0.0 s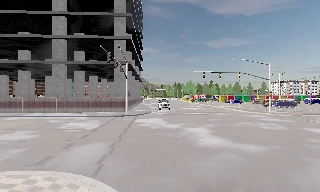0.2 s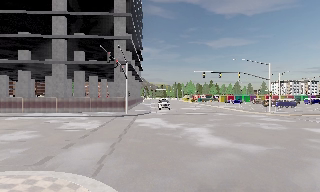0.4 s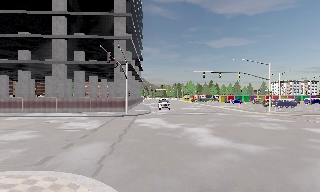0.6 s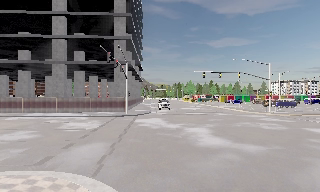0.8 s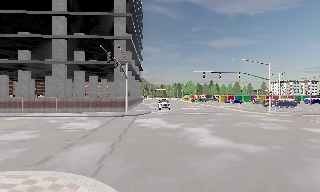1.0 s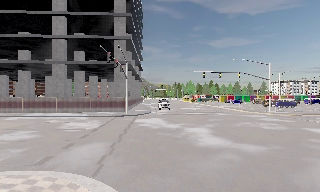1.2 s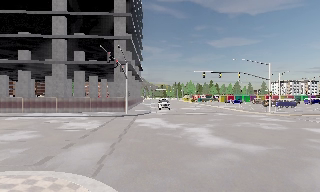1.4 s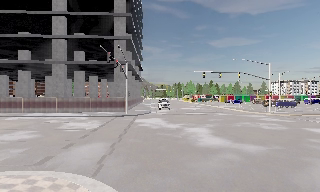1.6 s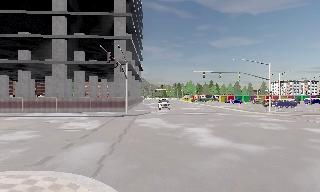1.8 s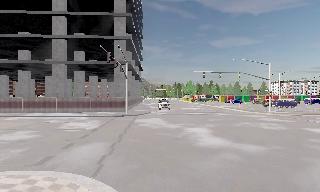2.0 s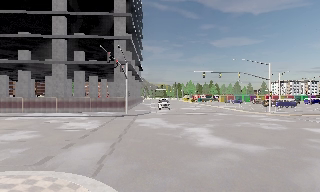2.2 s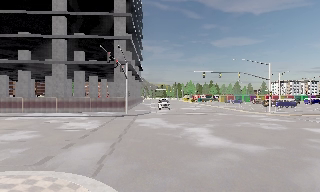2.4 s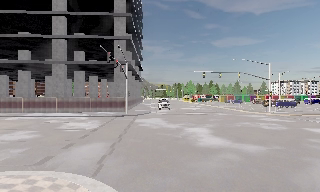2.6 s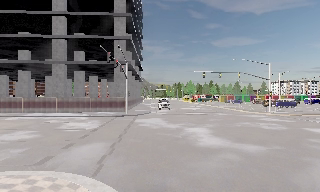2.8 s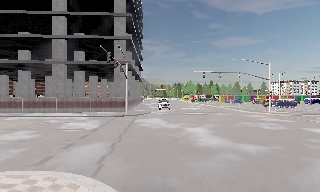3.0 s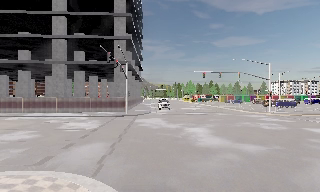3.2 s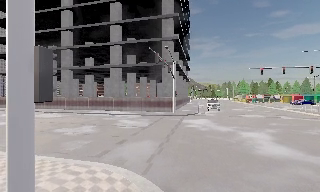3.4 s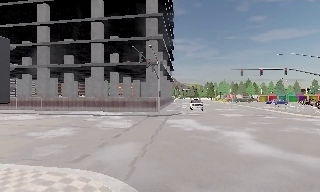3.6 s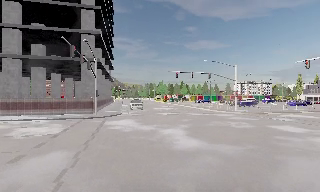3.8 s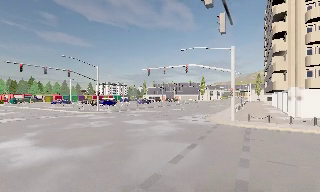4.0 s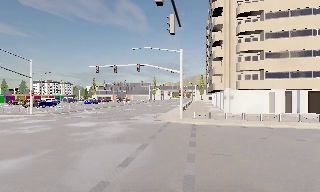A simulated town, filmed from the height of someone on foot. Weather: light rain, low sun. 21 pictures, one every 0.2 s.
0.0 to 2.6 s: The camera keeps its place and its aim.
2.6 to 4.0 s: The camera swings to its right by about 75 degrees, and the scene slides to the left. It travels forward, about 1.5 m. It gains speed.
The film runs forward here.
